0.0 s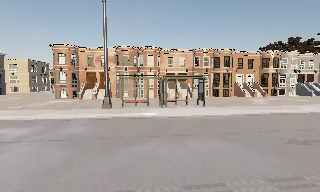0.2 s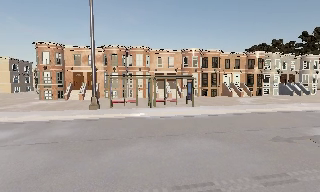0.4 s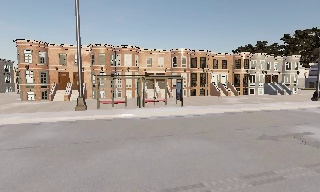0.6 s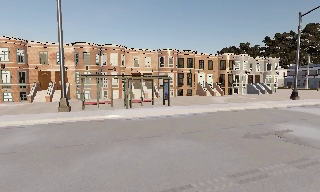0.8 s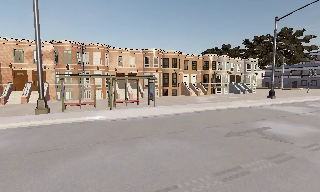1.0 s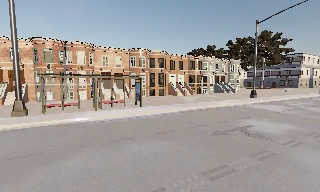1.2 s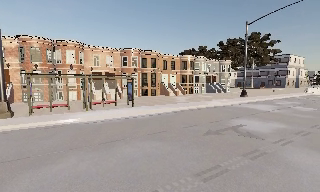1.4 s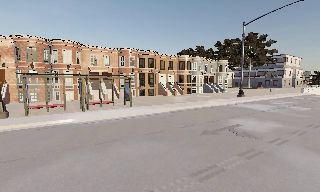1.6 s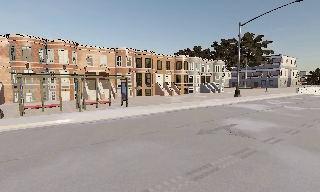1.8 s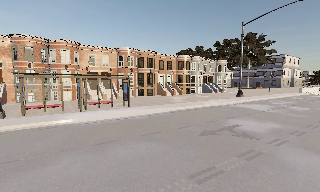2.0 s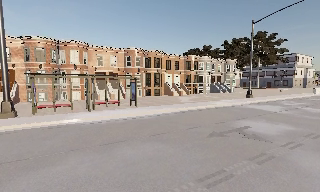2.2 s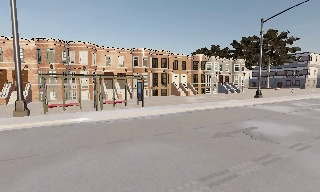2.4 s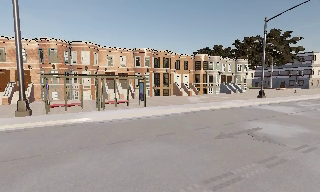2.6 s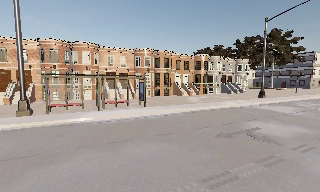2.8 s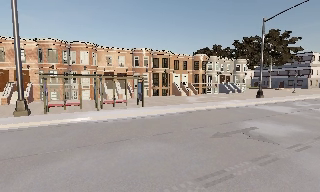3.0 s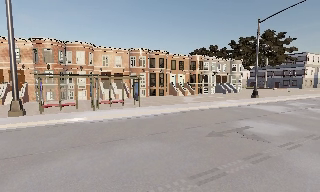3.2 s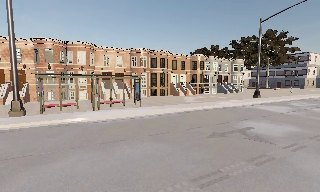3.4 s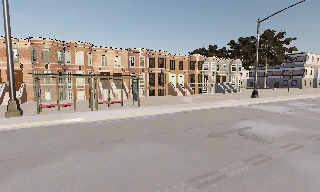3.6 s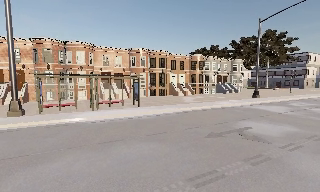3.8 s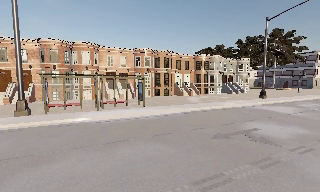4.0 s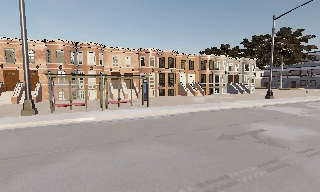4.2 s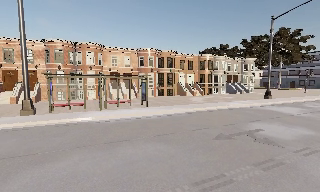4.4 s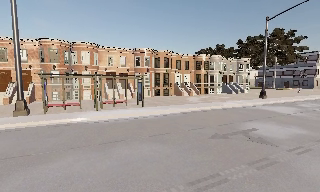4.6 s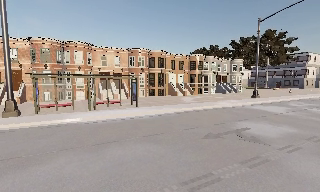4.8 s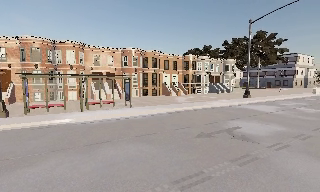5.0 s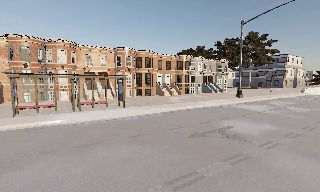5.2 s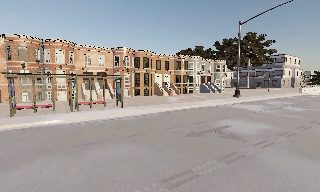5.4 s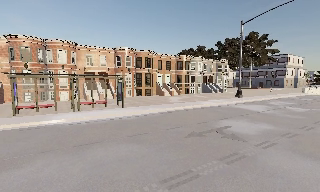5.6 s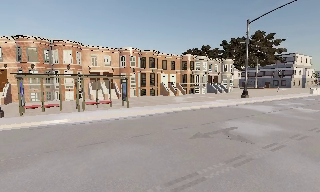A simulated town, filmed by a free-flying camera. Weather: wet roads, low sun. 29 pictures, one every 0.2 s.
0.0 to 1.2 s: The scene slides to the left, as the camera pans about 25 degrees to its right. It travels forward, about 0.5 m, so what stands in front looms larger.
1.2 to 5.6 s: The camera travels to its right, about 1 m, so close, fixed things drift to the left.
The film runs forward here.
